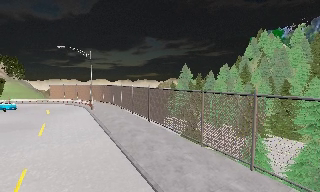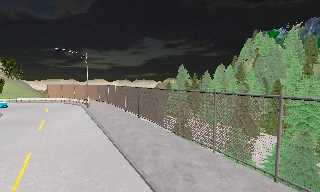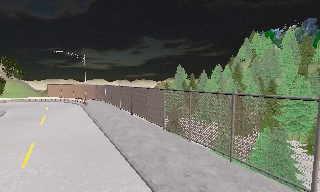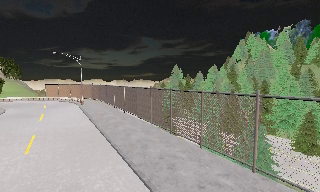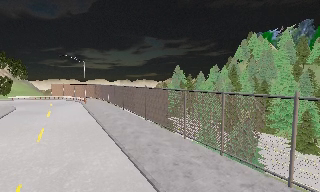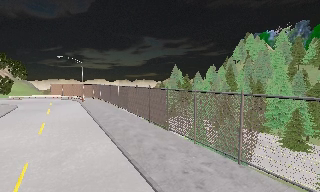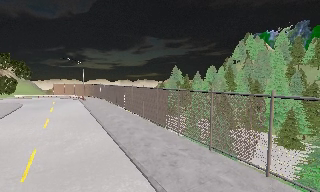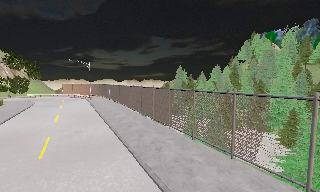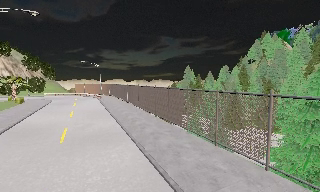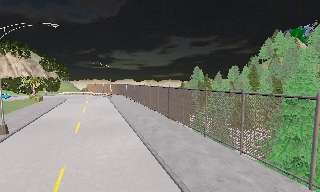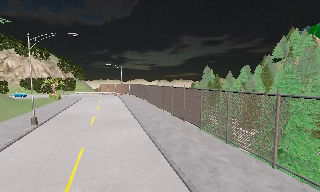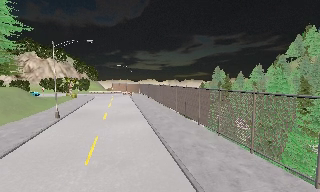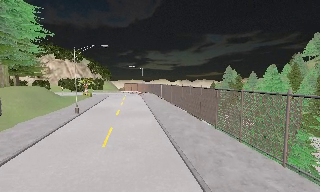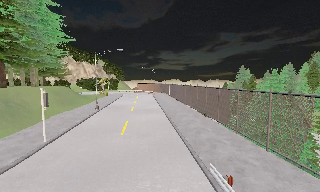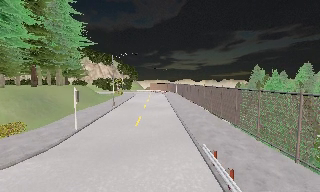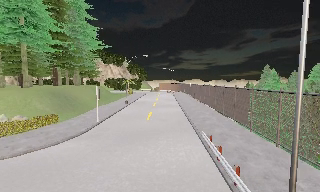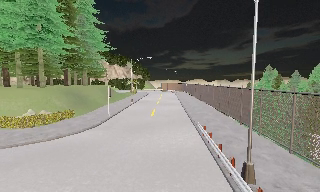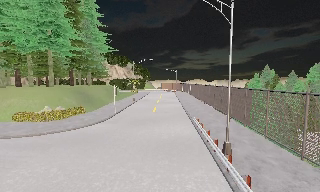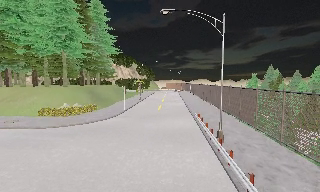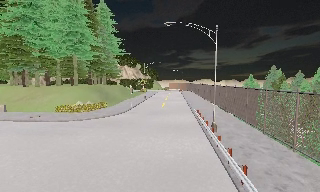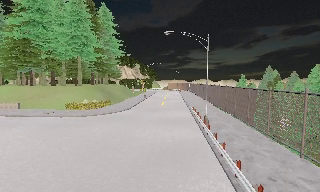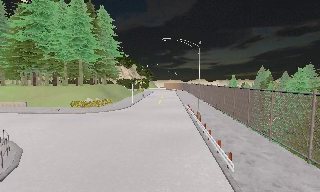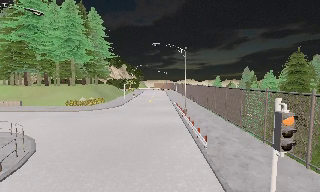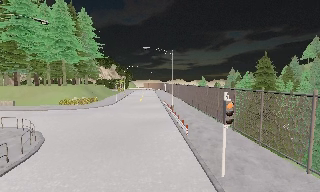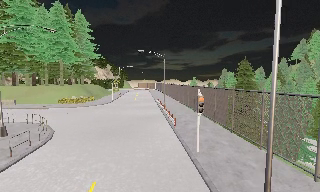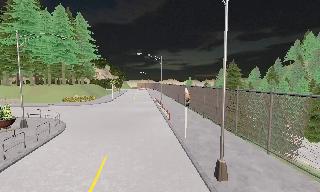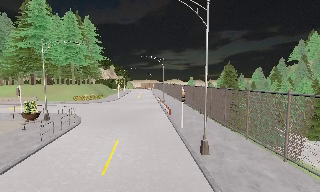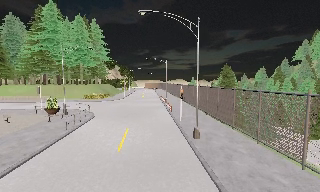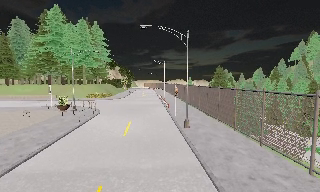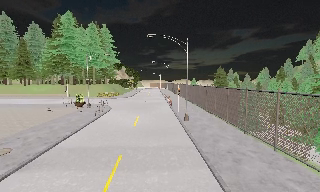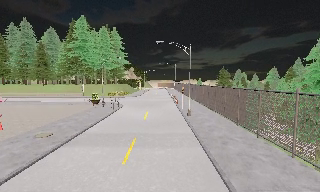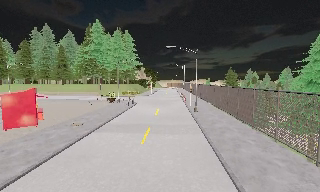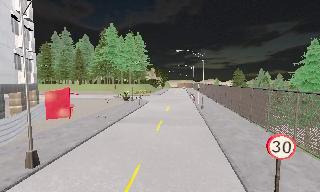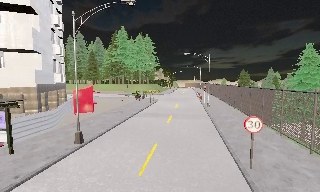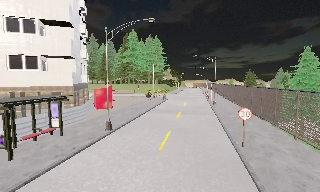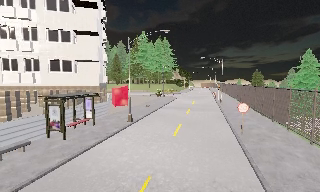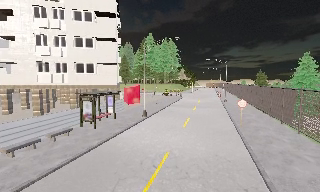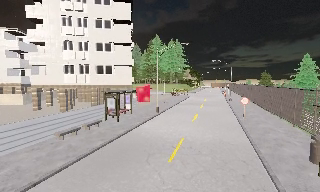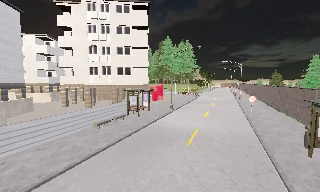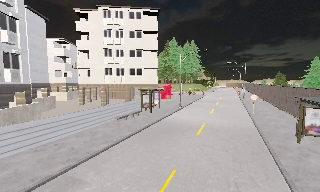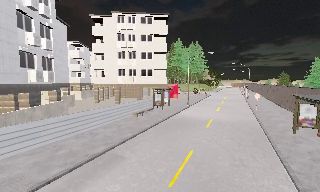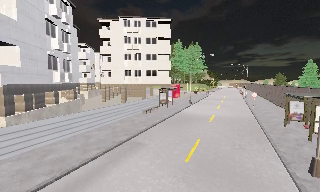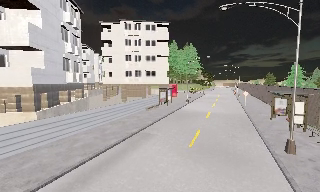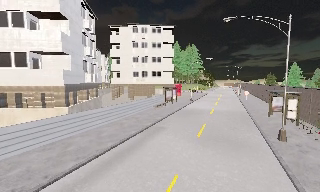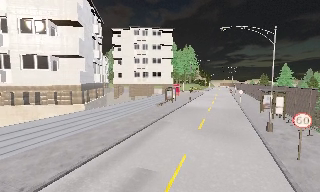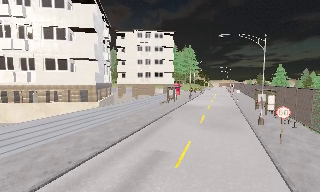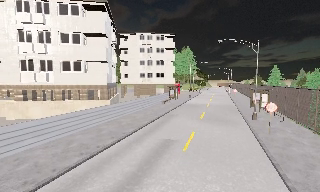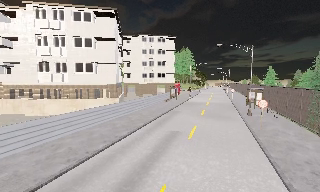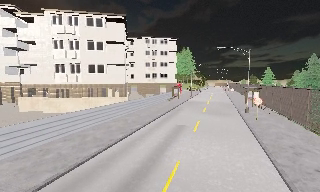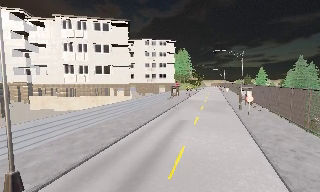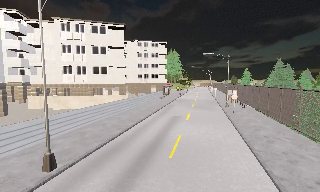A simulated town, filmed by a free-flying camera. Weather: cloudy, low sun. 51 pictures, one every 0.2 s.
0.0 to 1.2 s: The camera travels backward and to its right, about 11 m, so what stands in front gets smaller.
1.2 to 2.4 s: The camera pans to its left, which is counterclockwise from overhead, by about 20 degrees. It travels backward and to its right, about 11 m, so what stands in front gets smaller.
2.4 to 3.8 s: The scene slides to the right, as the camera pans about 15 degrees to its left. It travels backward, about 14 m, so what stands in front gets smaller.
3.8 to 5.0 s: The camera swings to its right by about 10 degrees, and the scene slides to the left. It travels backward, about 12 m, so what stands in front gets smaller.
5.0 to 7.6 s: The camera swings to its left by about 30 degrees, and the scene slides to the right. It travels backward, about 30 m, so what stands in front gets smaller.
7.6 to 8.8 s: The camera travels backward and to its left, about 12 m, so what stands in front gets smaller.
8.8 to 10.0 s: The camera travels backward, about 11 m, so what stands in front gets smaller.
The film runs backward here.
